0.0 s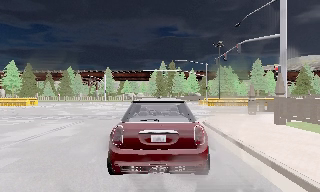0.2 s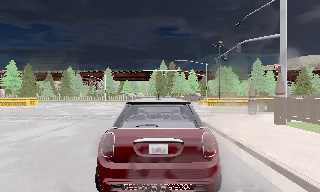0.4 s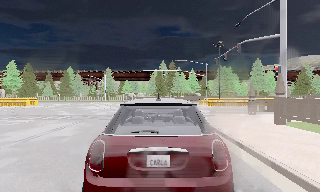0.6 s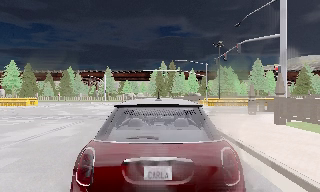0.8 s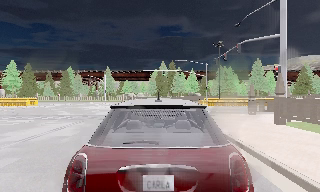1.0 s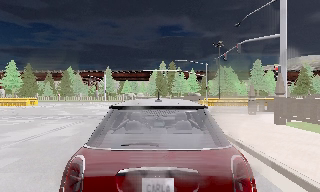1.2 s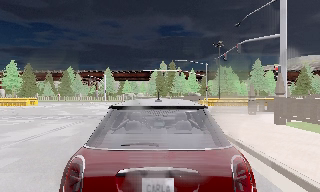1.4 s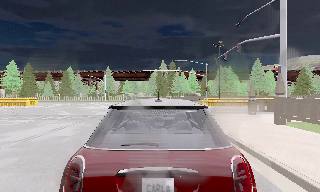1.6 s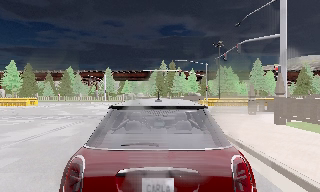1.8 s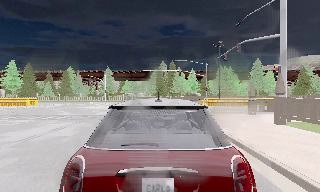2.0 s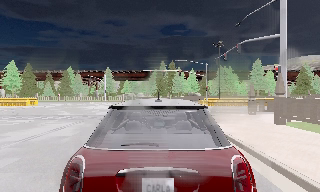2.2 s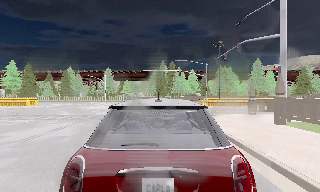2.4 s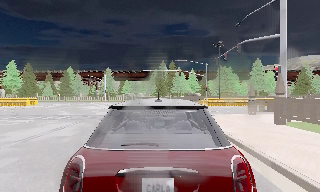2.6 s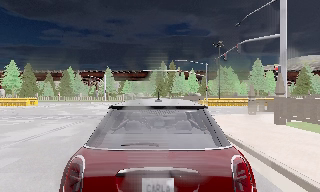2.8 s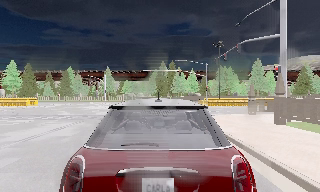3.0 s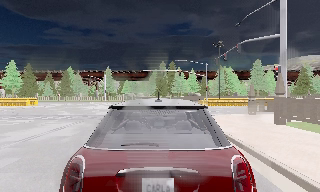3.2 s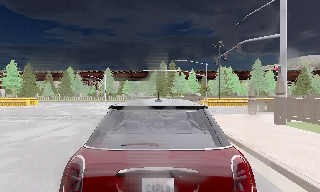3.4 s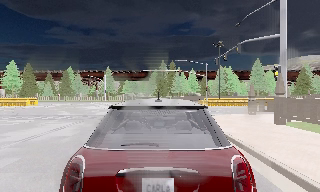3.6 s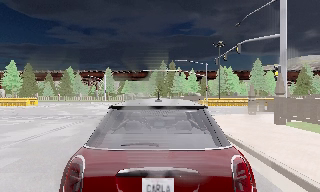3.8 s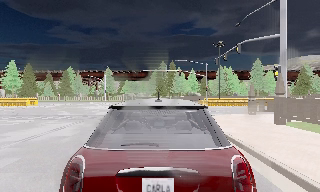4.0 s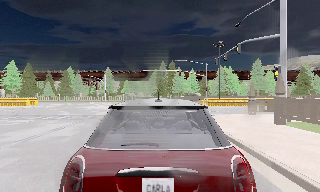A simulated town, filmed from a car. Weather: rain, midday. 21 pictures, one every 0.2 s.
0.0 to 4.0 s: The camera keeps its place and its aim.
The film runs backward here.
